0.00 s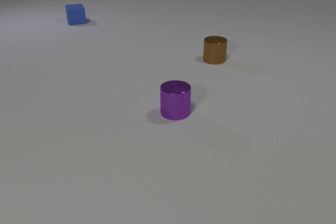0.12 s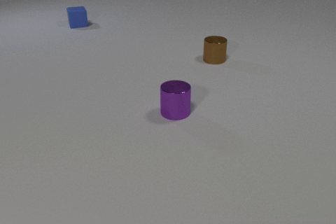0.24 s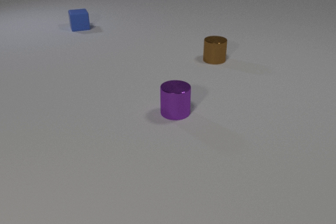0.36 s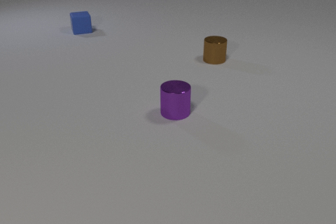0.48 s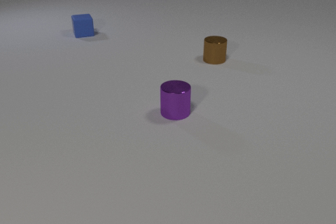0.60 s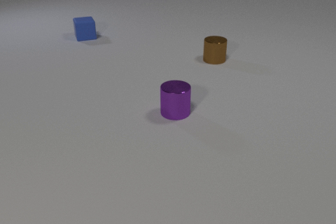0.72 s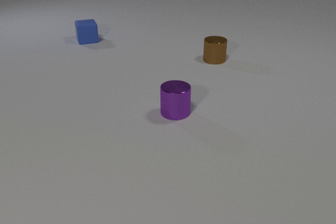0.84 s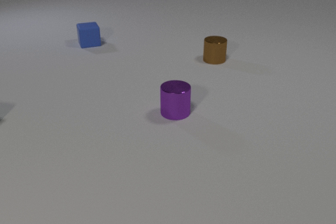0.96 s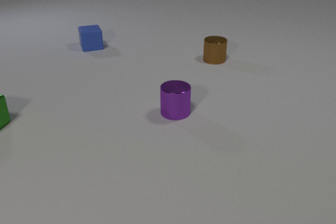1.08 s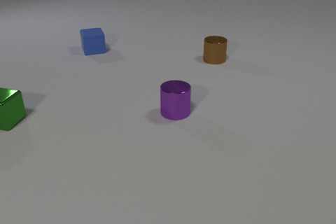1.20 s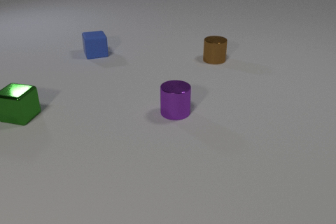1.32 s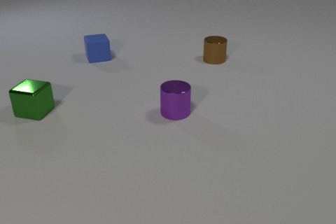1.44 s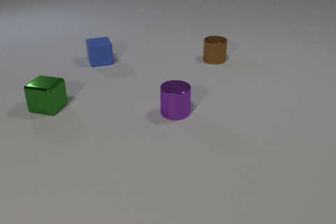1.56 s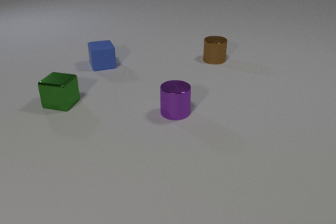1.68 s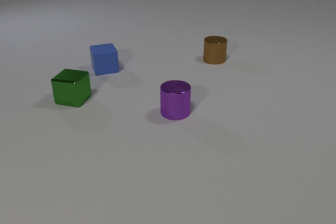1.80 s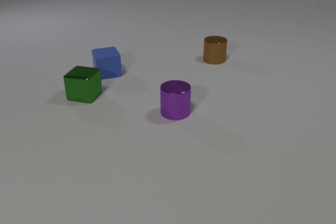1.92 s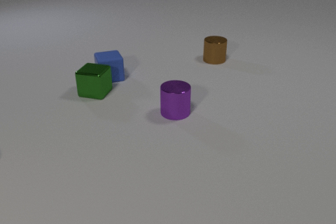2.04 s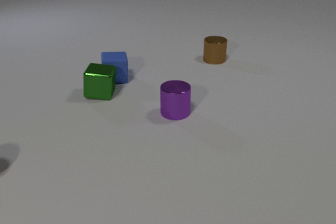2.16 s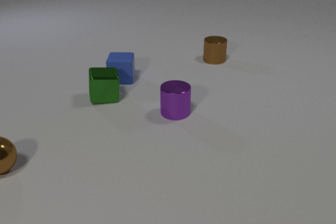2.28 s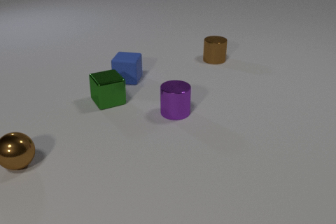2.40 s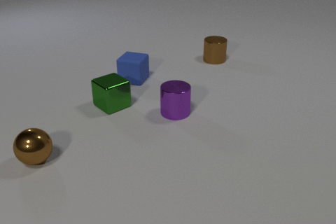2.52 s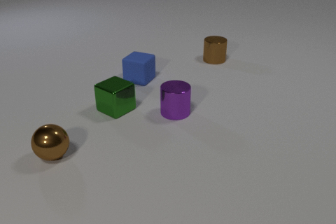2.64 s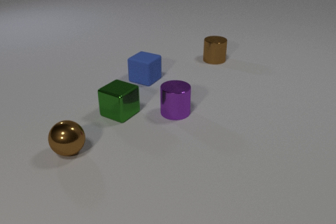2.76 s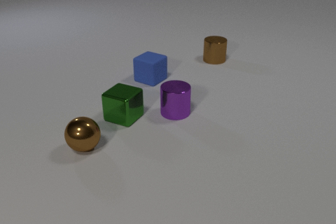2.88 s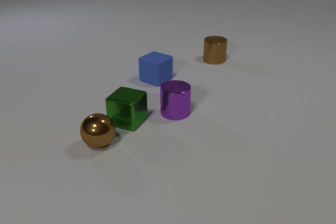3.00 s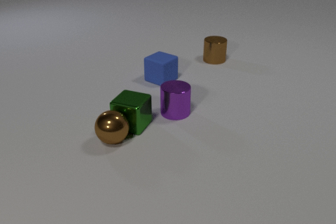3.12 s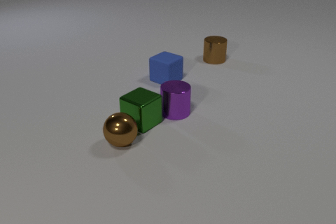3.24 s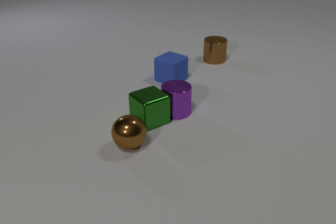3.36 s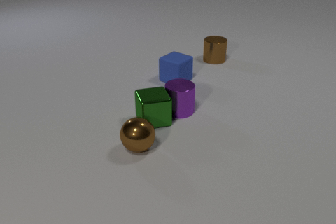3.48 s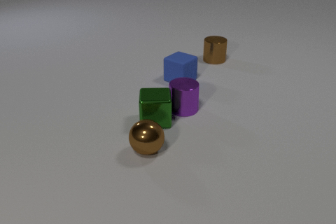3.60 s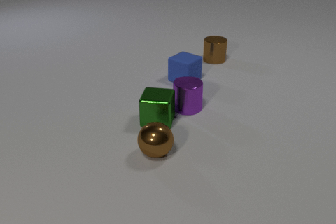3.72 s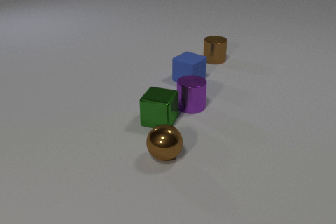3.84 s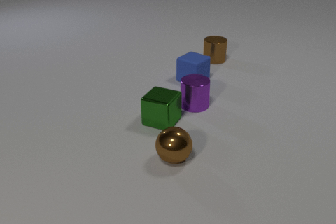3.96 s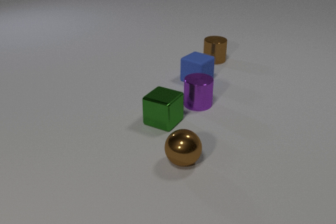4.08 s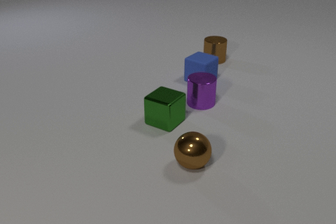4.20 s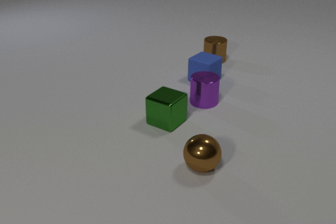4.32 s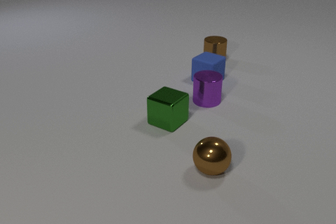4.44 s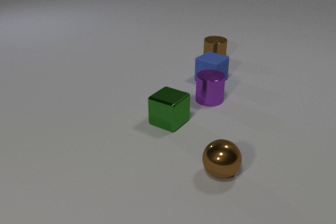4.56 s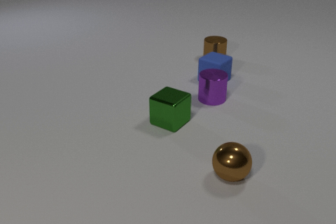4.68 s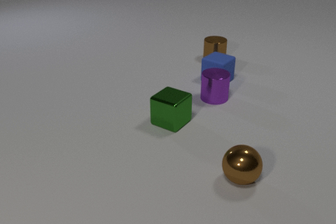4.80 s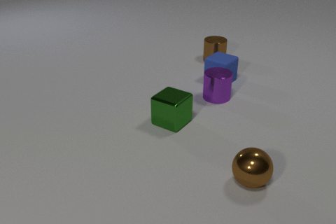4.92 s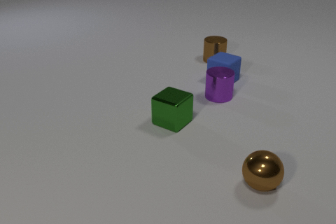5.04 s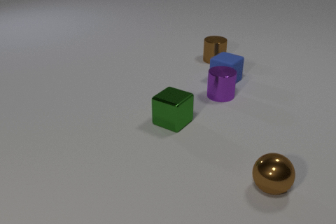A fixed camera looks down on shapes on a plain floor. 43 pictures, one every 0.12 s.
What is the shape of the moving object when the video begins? cube.
What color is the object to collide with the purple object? green.
How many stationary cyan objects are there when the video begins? 0.
0.00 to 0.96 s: The green metal cube comes in at the left edge. The blue rubber cube slides toward the camera.
0.96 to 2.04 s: The green metal cube slides to the right. The blue rubber cube slides toward the camera. The green metal cube and the blue rubber cube collide.
2.04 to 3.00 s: The green metal cube slides toward the camera and to the right, spins so that its near face slides to the right, counterclockwise seen from above. The blue rubber cube slides to the right, spins so that its near face slides to the left, clockwise seen from above. The brown metal sphere comes in at the left edge, rolls to the right. The green metal cube and the brown metal sphere collide.
3.00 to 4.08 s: The green metal cube slides to the right, spins so that its near face slides to the left, clockwise seen from above. The blue rubber cube slides to the right. The brown metal sphere rolls to the right and toward the camera. The purple metal cylinder slides to the right and away from the camera. The green metal cube and the purple metal cylinder collide.
4.08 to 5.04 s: The green metal cube slides to the right. The blue rubber cube slides to the right. The brown metal sphere rolls to the right. The purple metal cylinder slides to the right and away from the camera.
